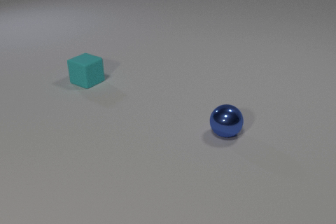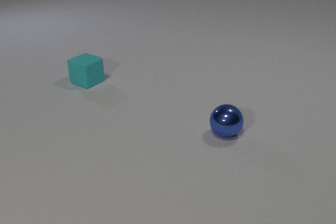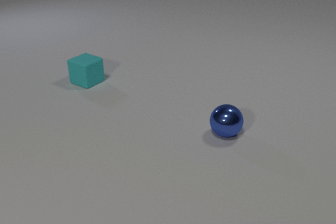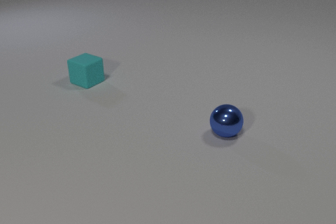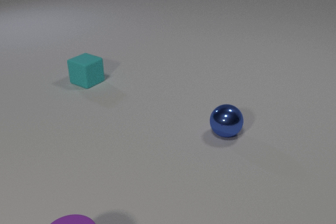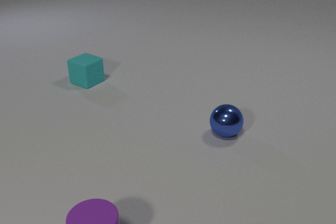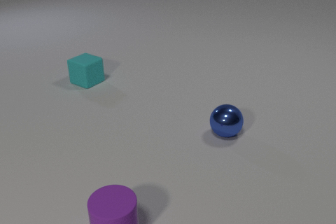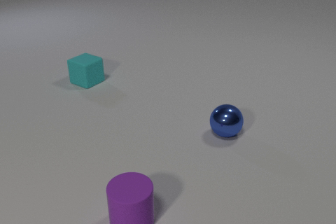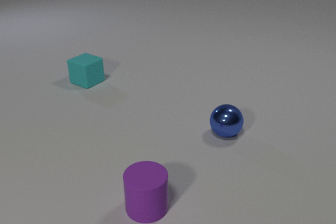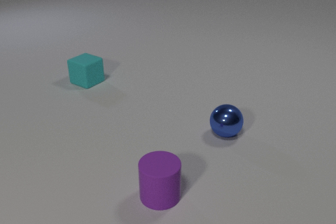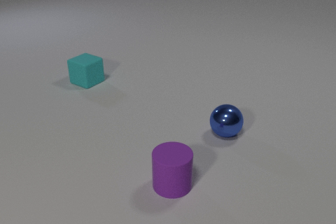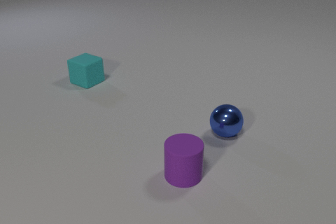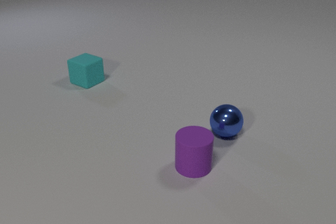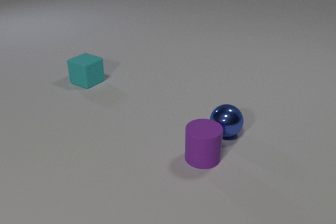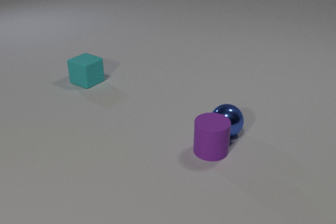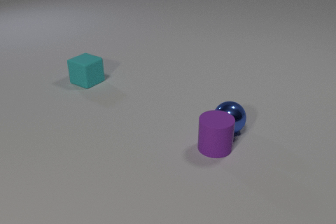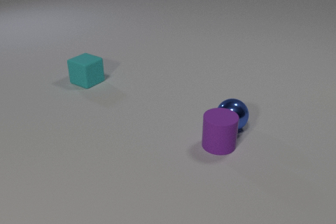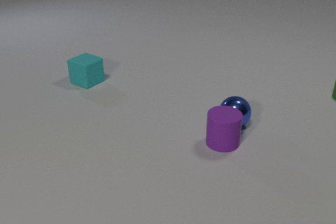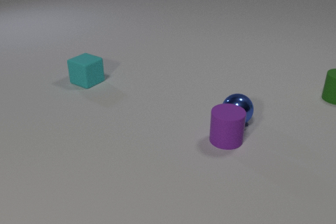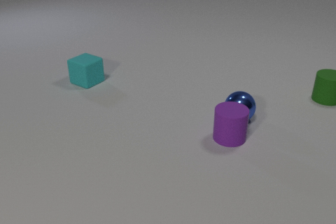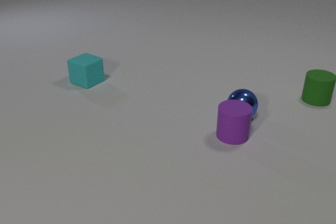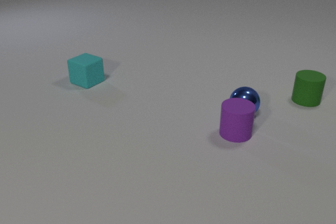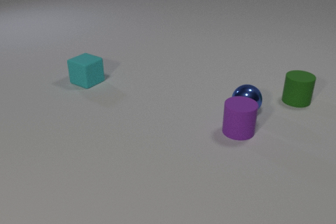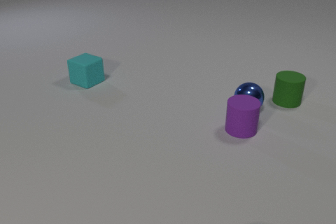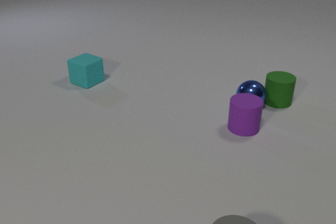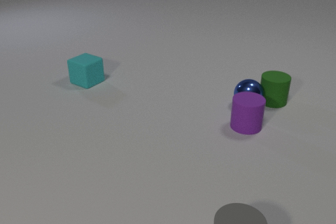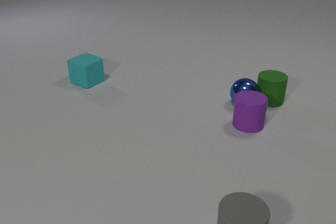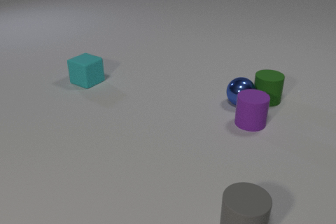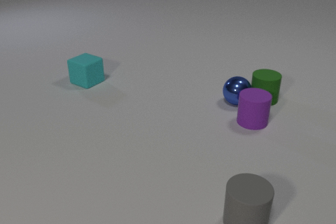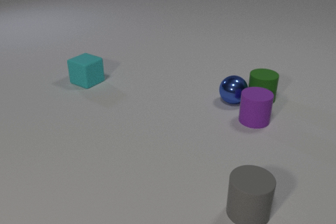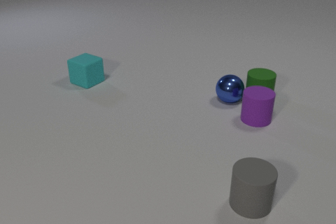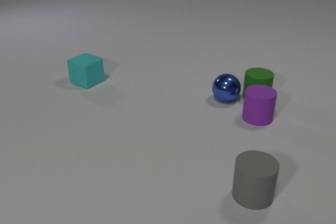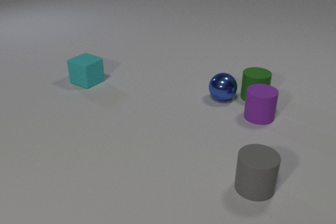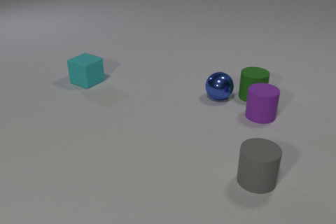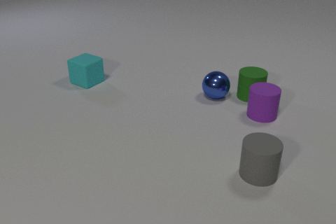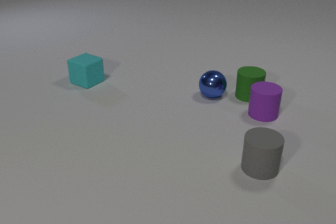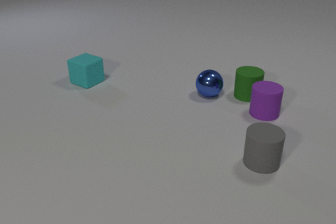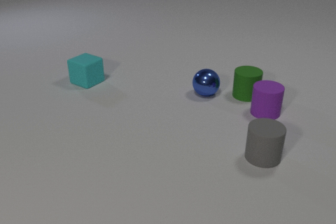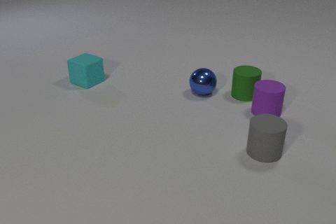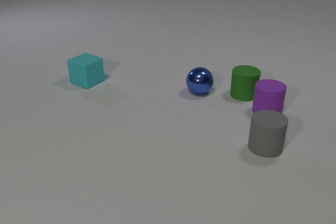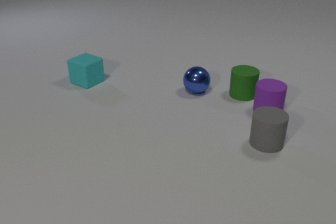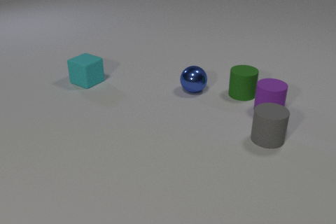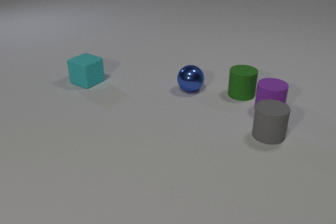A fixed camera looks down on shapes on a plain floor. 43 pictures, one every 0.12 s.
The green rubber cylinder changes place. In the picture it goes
to the left.
The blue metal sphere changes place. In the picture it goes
away from the camera.
0.00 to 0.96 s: The purple rubber cylinder comes in at the bottom edge, slides to the right and away from the camera.
0.96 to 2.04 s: The purple rubber cylinder slides away from the camera and to the right. The blue metal sphere rolls away from the camera and to the right. The green rubber cylinder comes in at the right edge. The purple rubber cylinder and the blue metal sphere collide.
2.04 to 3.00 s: The purple rubber cylinder slides away from the camera and to the right. The blue metal sphere rolls away from the camera. The gray rubber cylinder comes in at the bottom edge, slides away from the camera. The green rubber cylinder slides to the left and toward the camera. The blue metal sphere and the green rubber cylinder collide.
3.00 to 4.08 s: The purple rubber cylinder slides away from the camera and to the right. The blue metal sphere rolls to the left and away from the camera. The gray rubber cylinder slides away from the camera. The green rubber cylinder slides to the left.
4.08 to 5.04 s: The purple rubber cylinder slides away from the camera and to the right. The blue metal sphere rolls to the left and away from the camera. The gray rubber cylinder slides away from the camera. The green rubber cylinder slides to the left.
Are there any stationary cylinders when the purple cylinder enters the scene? no.
What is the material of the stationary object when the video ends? rubber.
What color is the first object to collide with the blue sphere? purple.
